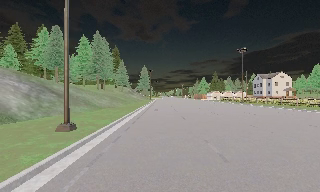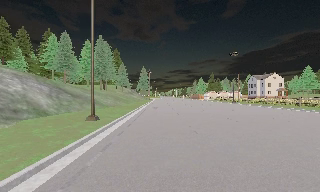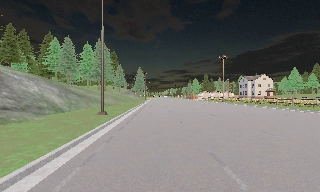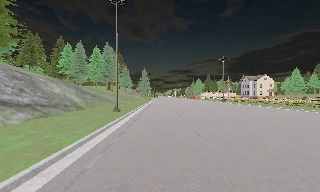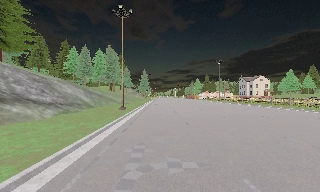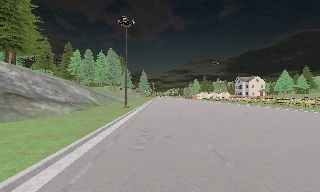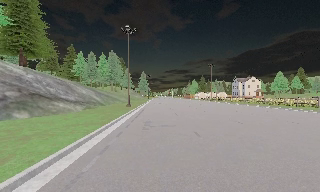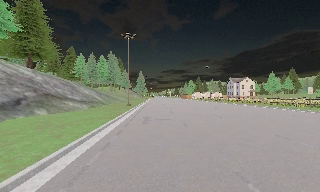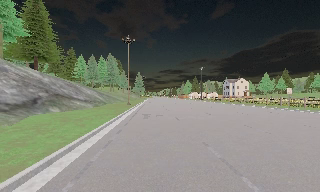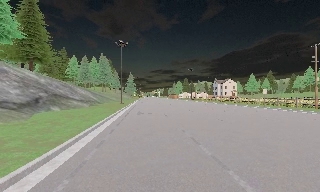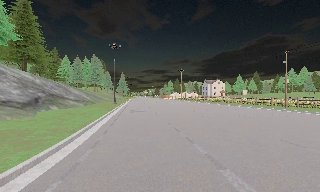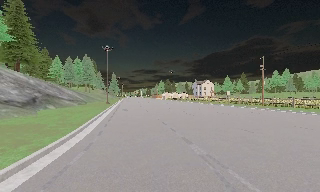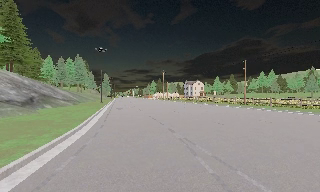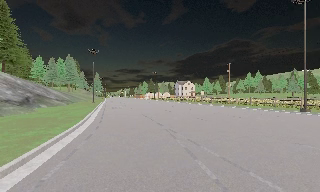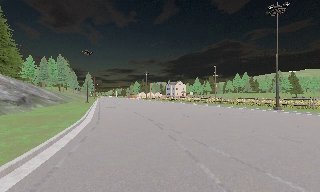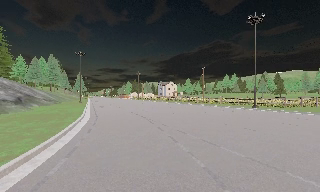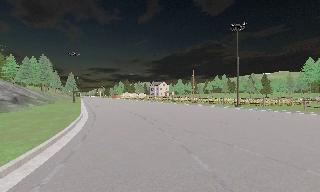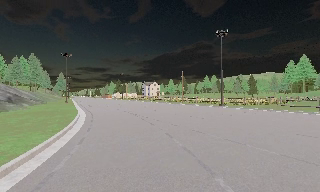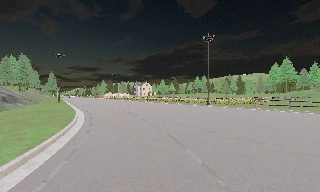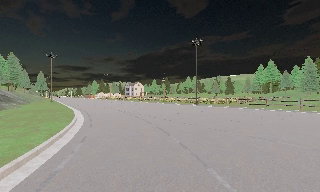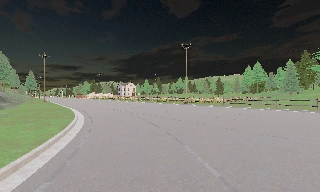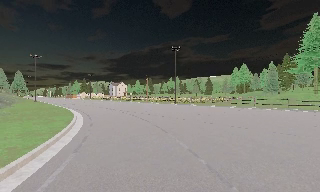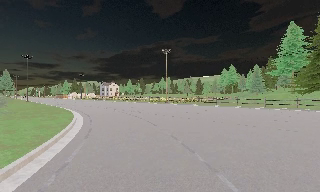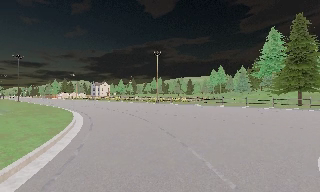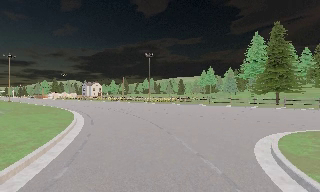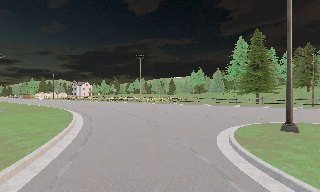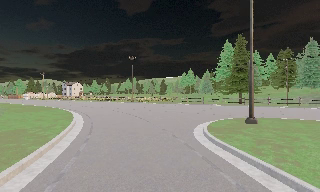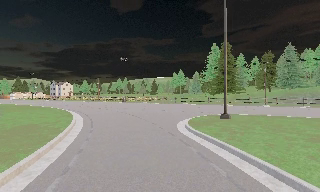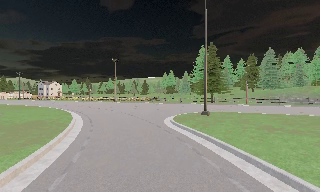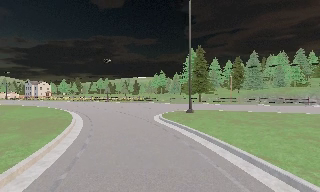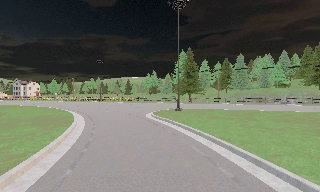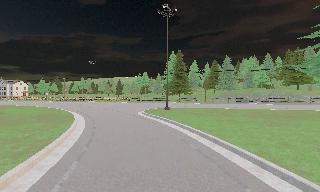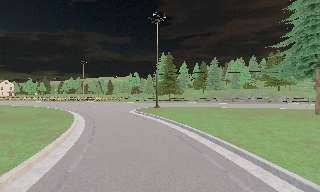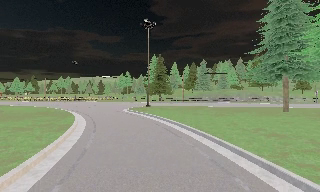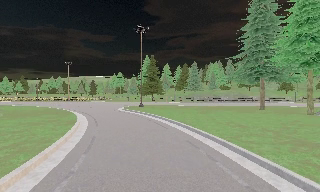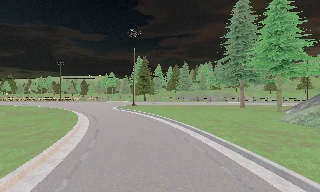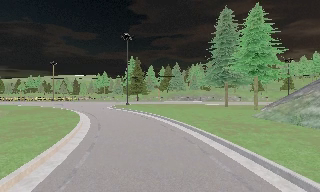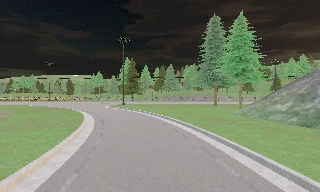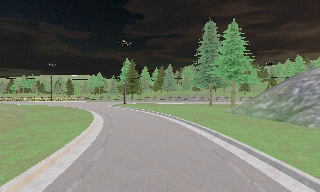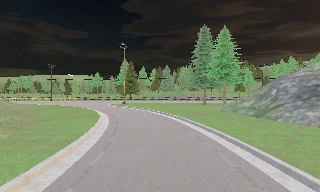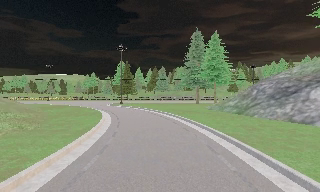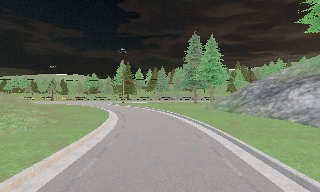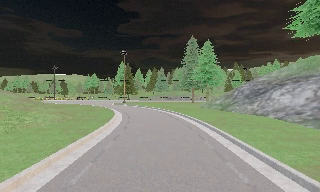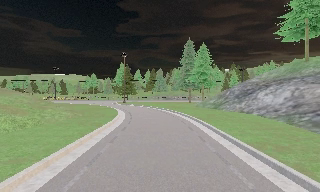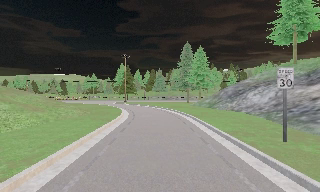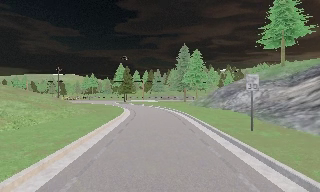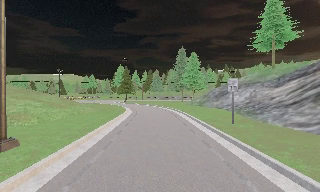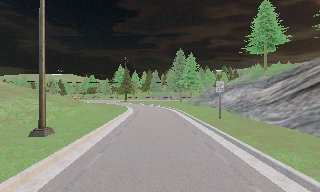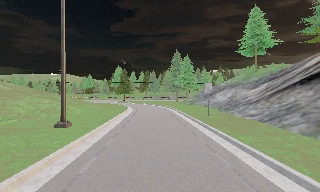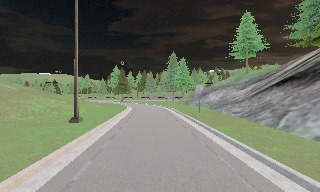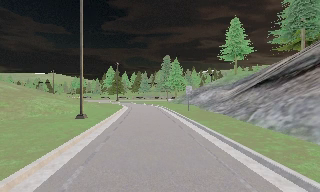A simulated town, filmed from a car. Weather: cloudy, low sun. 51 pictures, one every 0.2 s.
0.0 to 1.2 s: The camera travels backward, about 17 m, so what stands in front gets smaller.
1.2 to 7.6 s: The camera pans to its right, which is clockwise from overhead, by about 85 degrees. It travels backward, about 60 m.
7.6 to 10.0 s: The camera travels backward, about 20 m, so what stands in front gets smaller.
The film runs backward here.
